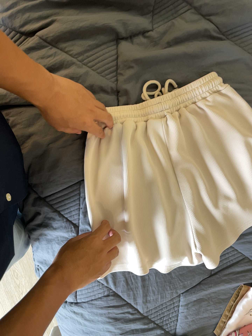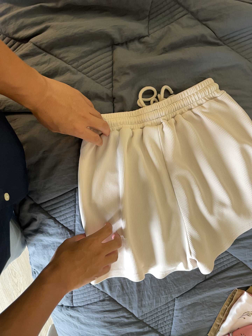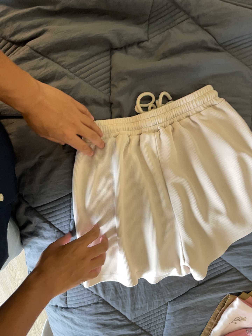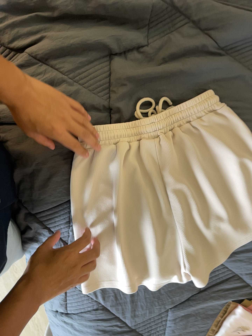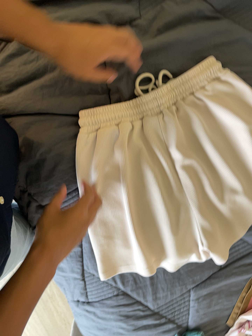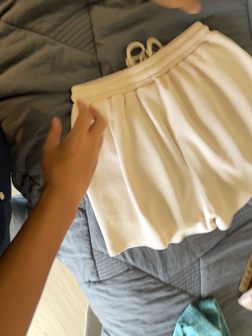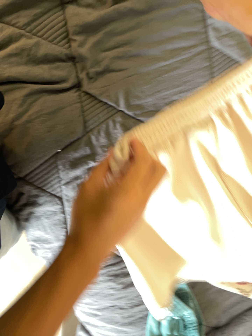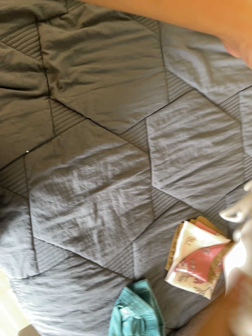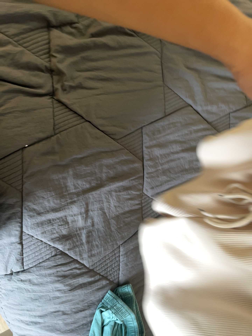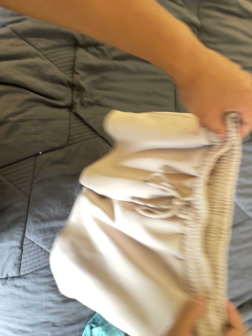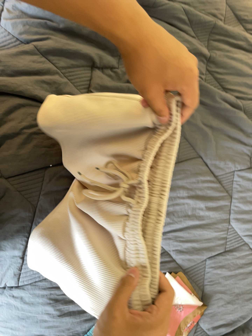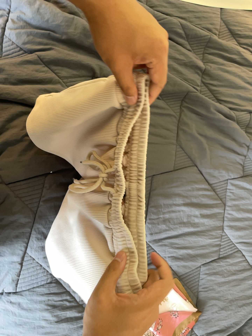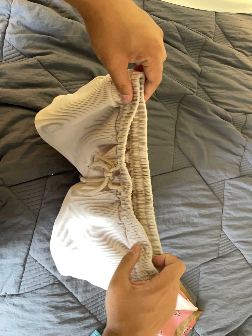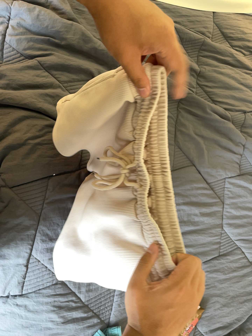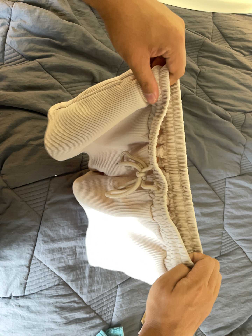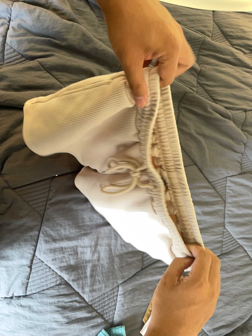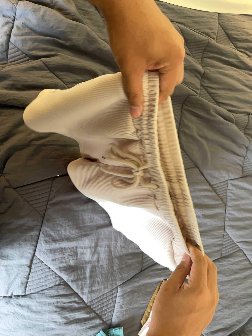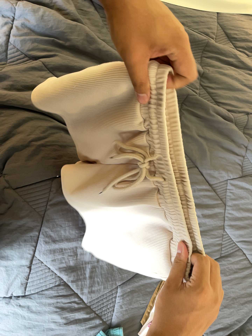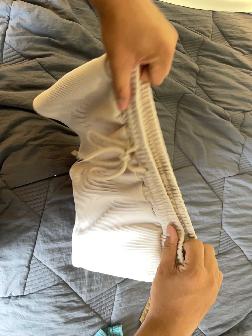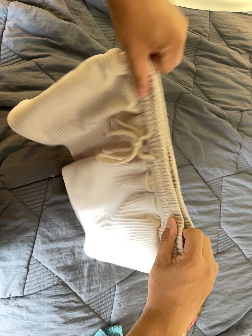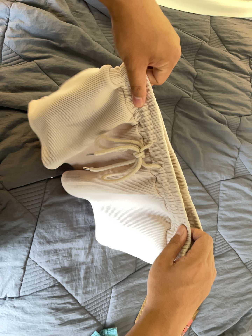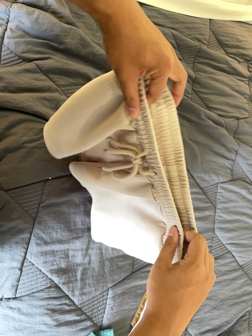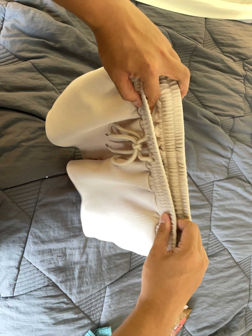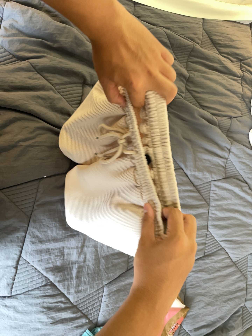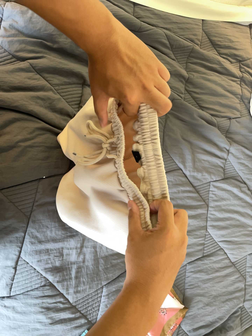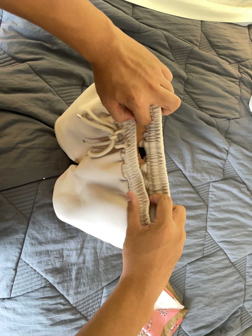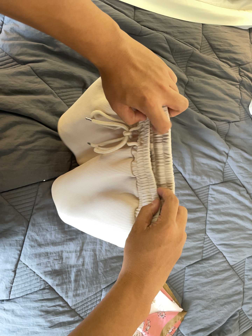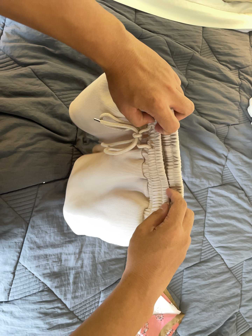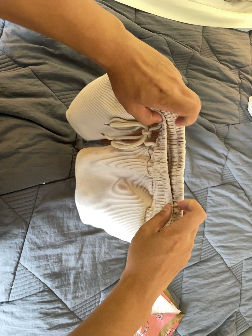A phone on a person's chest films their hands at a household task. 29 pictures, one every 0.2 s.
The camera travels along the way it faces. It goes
backward.
0.0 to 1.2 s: The camera rolls about its line of sight by about 10 degrees, and the scene rotates counterclockwise.
1.2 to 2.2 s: The camera pans to its right by about 15 degrees. It travels backward, to its left and toward the bottom of its view, about 20 cm, so what stands in front gets smaller. Its aim tips toward the top of its view by about 20 degrees. It rolls about its line of sight by about 15 degrees, and the scene rotates clockwise.
2.2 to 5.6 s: The camera shifts only a little, or ends up much as it began.
The film runs backward here.
